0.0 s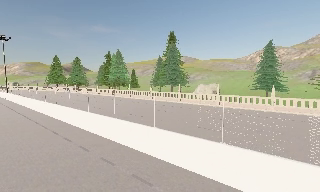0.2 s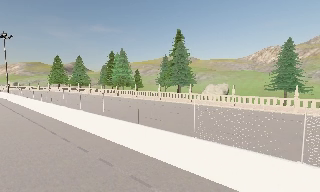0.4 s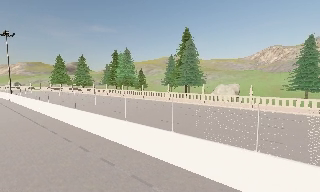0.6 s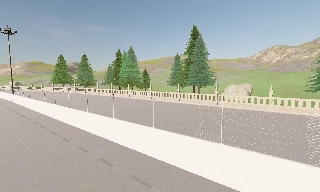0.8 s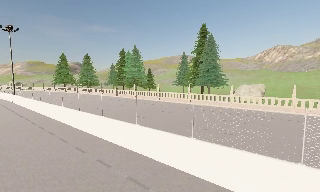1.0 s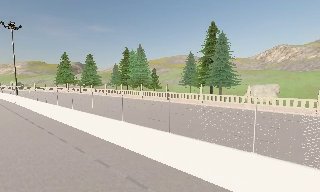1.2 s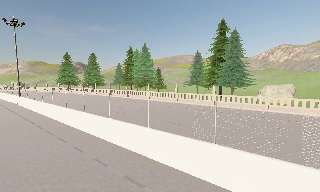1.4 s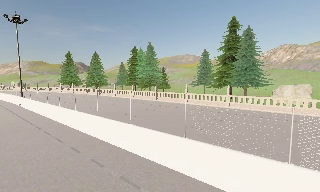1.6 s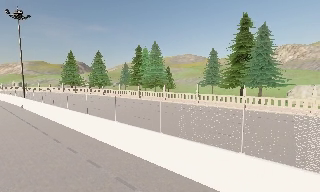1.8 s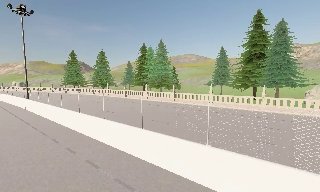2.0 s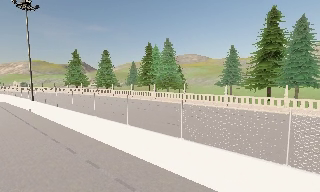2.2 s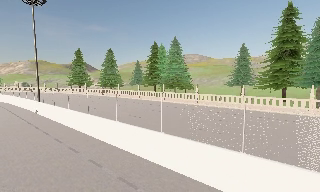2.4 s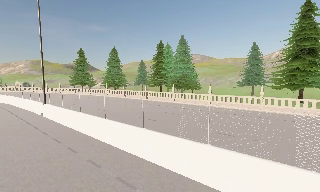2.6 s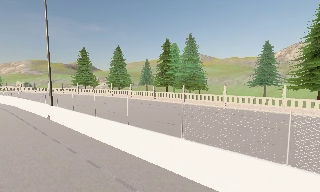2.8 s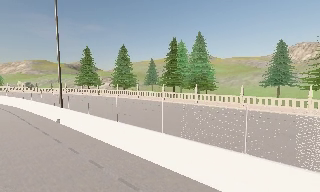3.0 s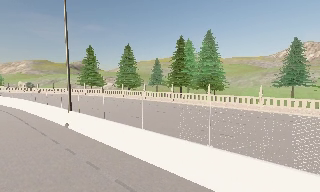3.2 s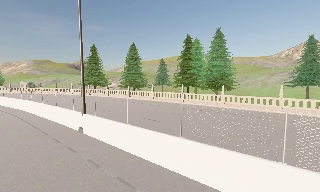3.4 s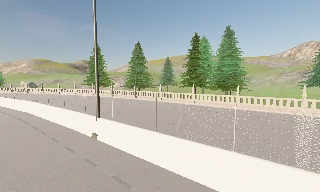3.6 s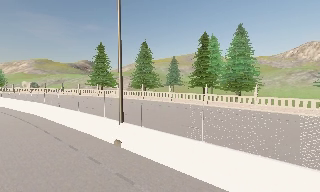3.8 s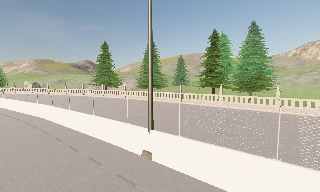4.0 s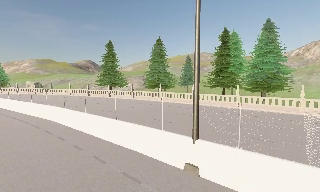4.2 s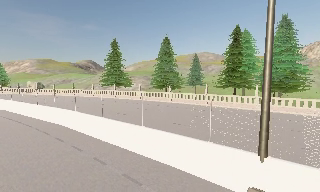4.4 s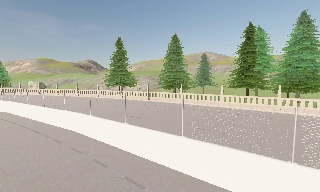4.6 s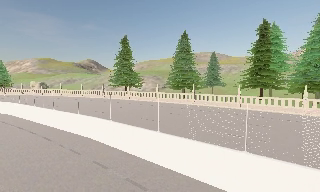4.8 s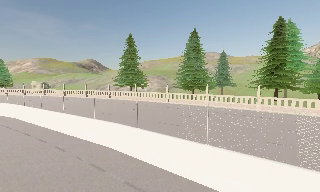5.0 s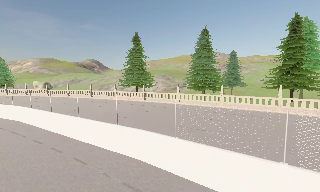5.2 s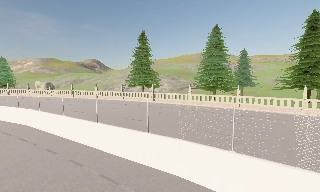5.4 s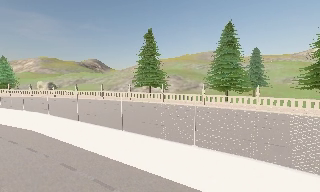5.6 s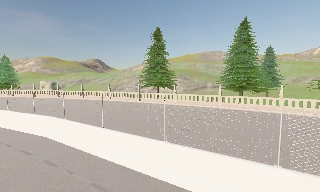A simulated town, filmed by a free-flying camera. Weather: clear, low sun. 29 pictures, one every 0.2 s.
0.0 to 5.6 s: The camera travels to its left and forward, about 55 m, so close, fixed things drift to the right.
The film runs backward here.
